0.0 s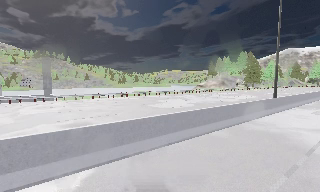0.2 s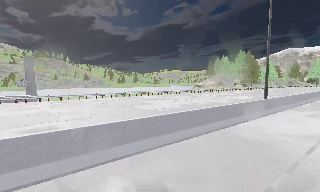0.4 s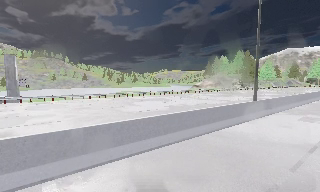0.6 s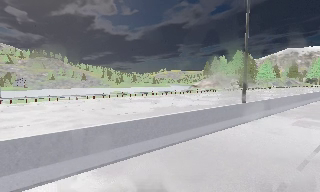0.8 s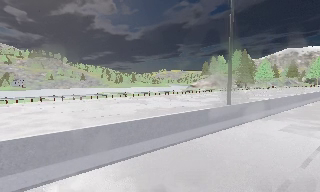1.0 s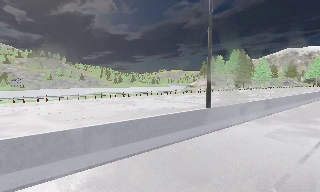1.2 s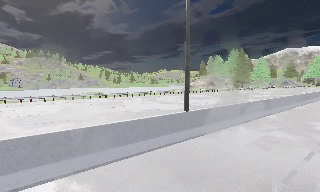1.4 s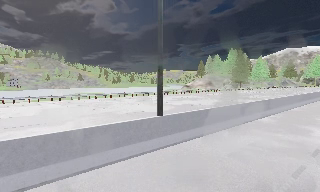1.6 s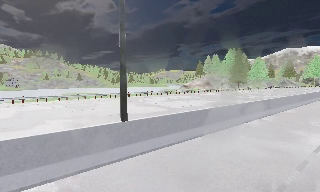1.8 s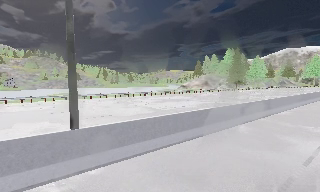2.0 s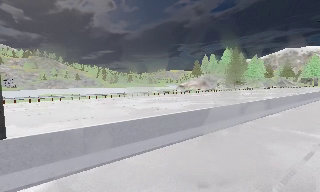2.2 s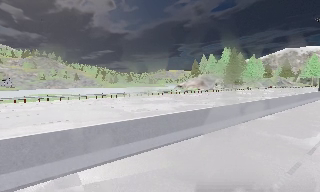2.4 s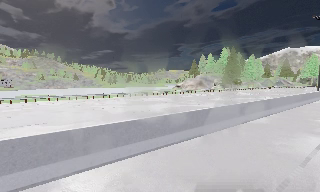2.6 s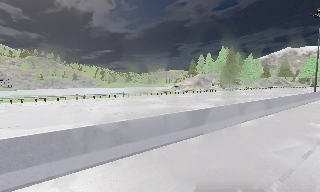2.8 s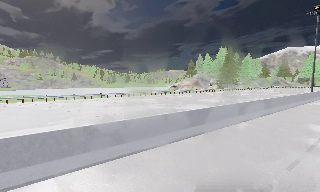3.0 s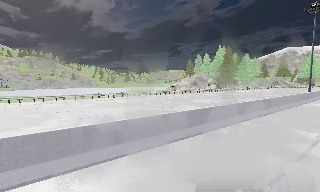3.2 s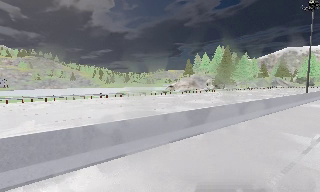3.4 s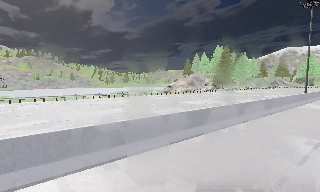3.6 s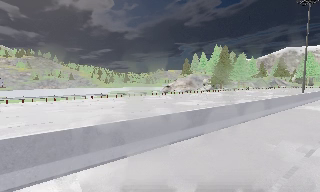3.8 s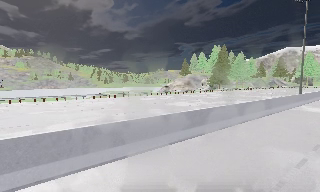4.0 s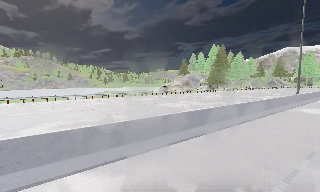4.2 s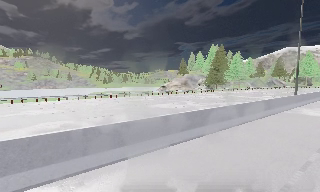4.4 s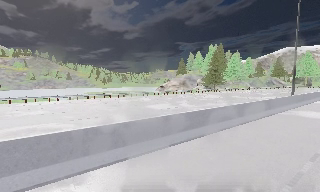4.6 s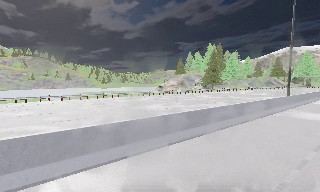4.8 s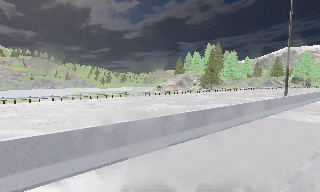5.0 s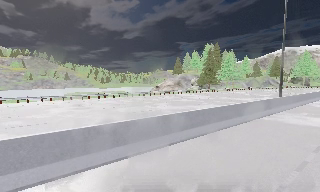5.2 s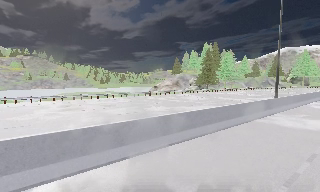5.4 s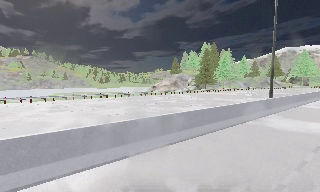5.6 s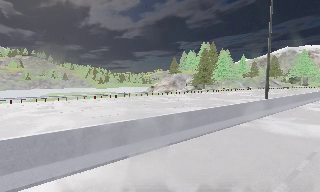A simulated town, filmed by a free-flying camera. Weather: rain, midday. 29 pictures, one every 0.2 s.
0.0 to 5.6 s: The camera travels to its right and forward, about 35 m, so close, fixed things drift to the left. It loses speed.
The film runs forward here.
